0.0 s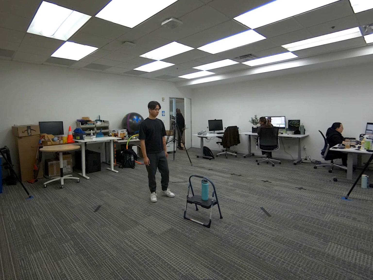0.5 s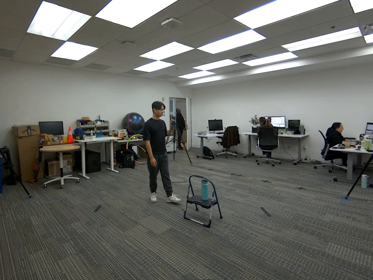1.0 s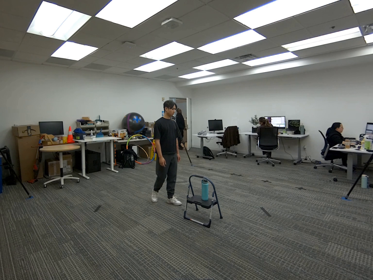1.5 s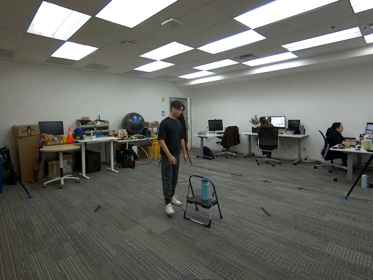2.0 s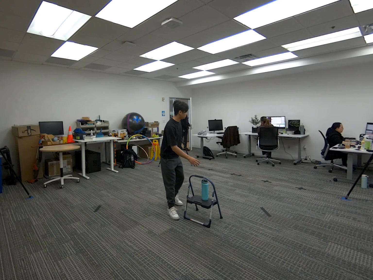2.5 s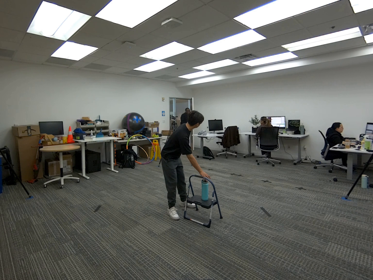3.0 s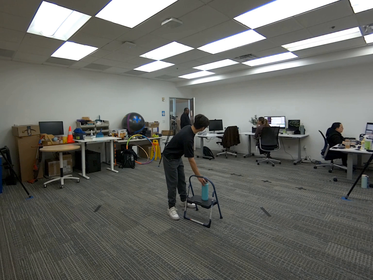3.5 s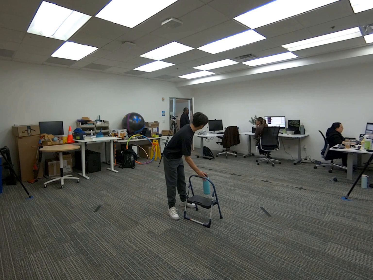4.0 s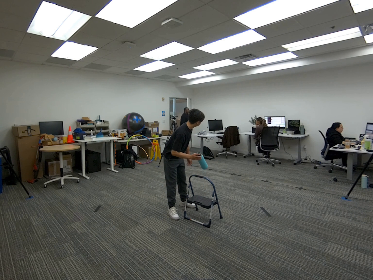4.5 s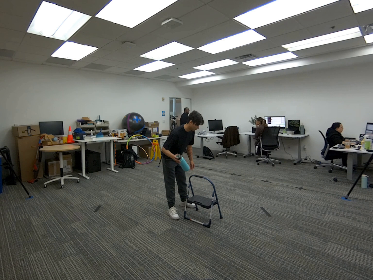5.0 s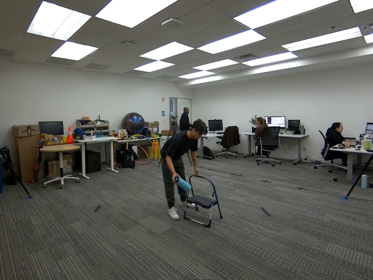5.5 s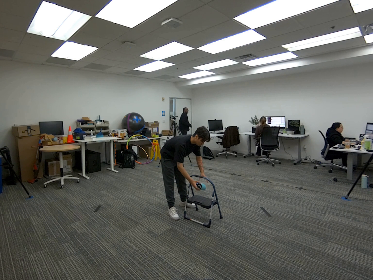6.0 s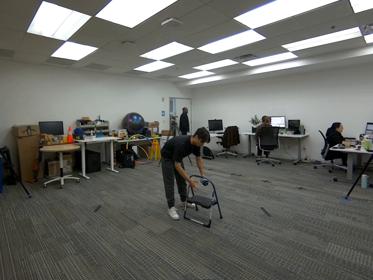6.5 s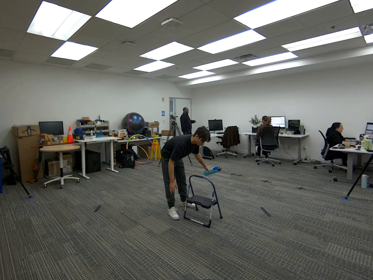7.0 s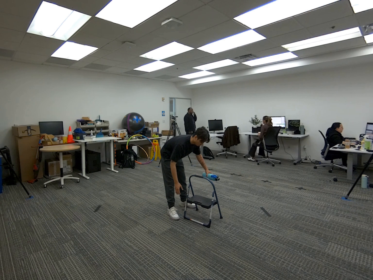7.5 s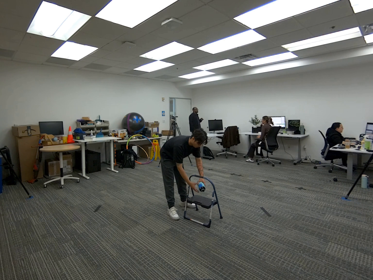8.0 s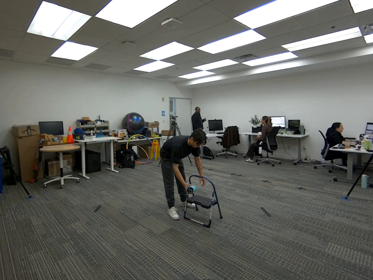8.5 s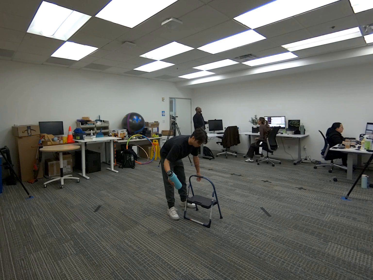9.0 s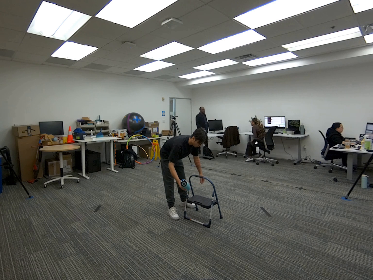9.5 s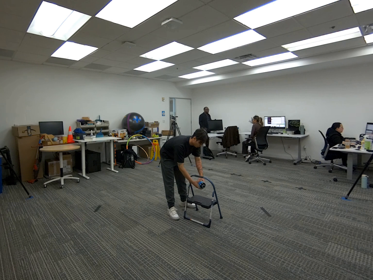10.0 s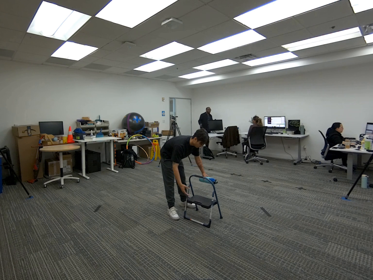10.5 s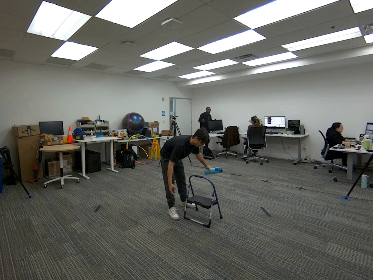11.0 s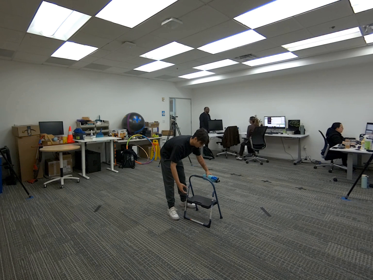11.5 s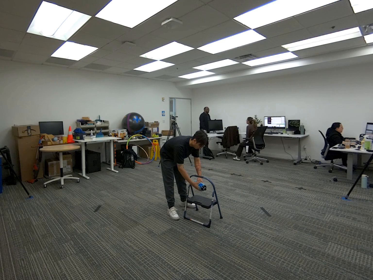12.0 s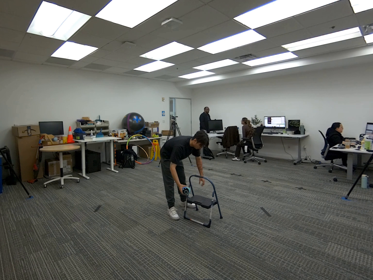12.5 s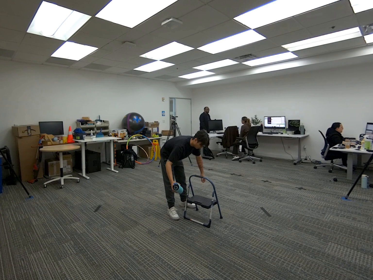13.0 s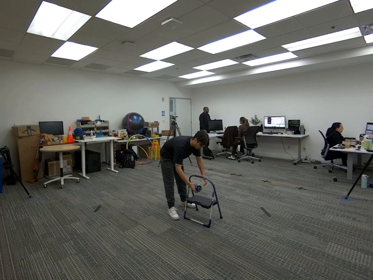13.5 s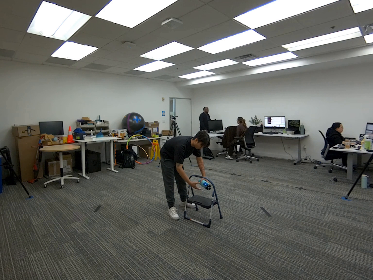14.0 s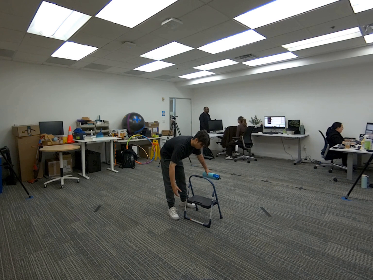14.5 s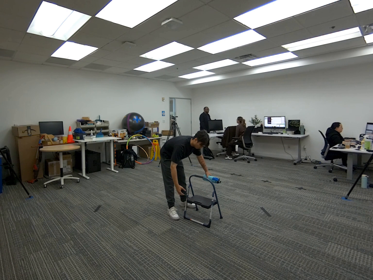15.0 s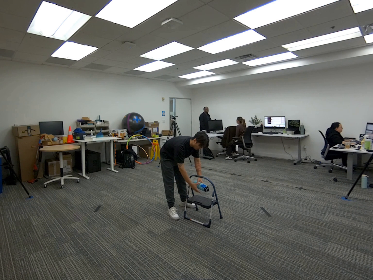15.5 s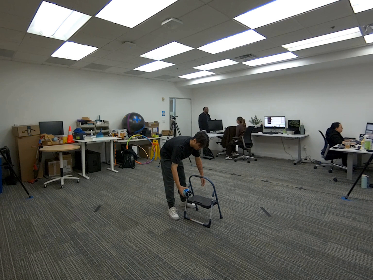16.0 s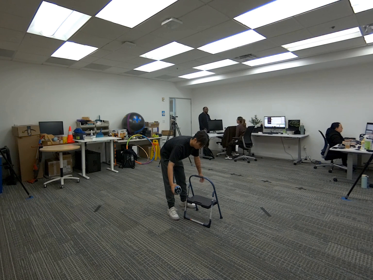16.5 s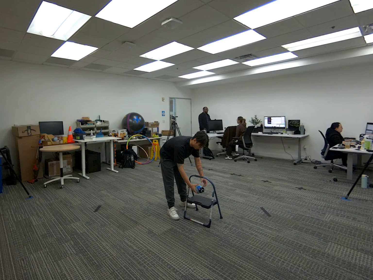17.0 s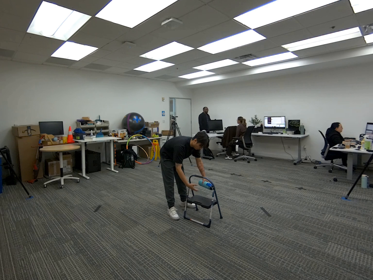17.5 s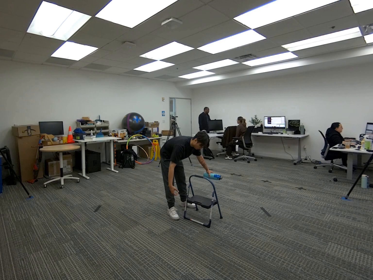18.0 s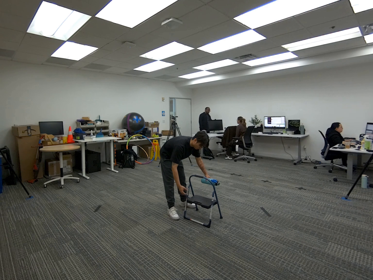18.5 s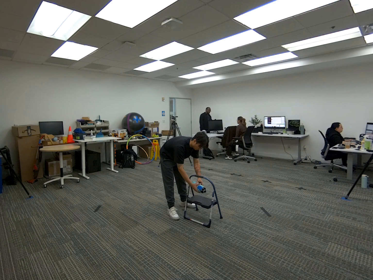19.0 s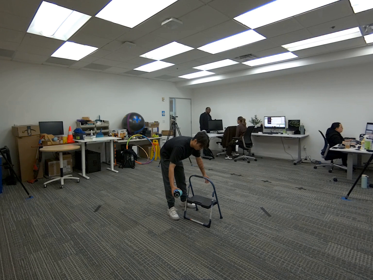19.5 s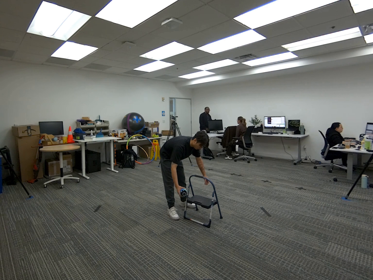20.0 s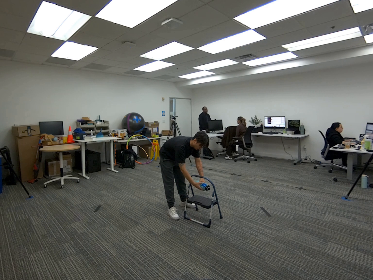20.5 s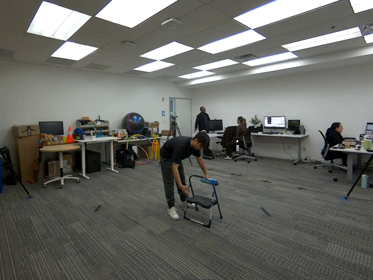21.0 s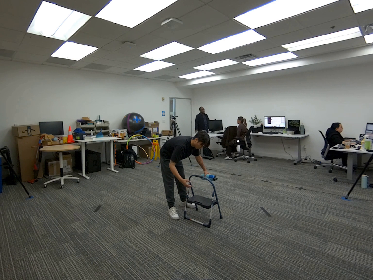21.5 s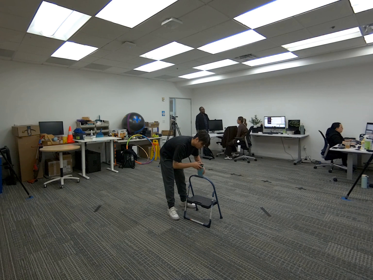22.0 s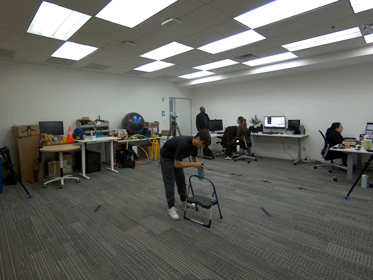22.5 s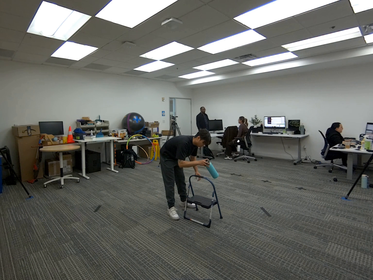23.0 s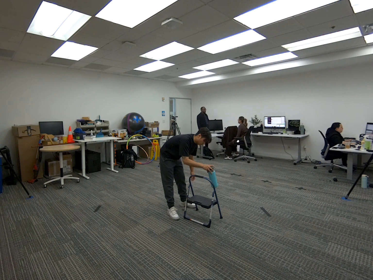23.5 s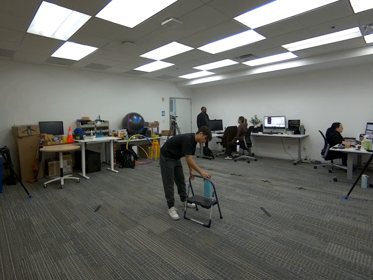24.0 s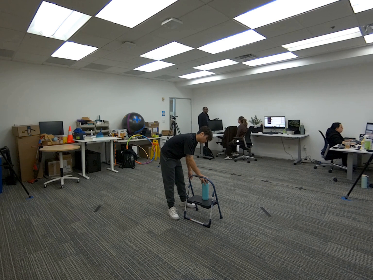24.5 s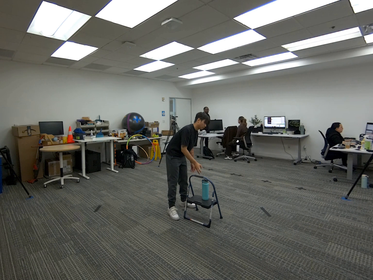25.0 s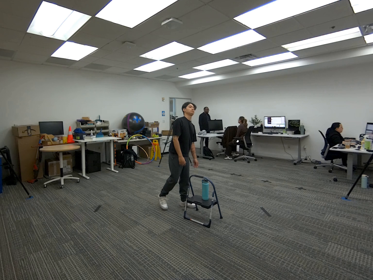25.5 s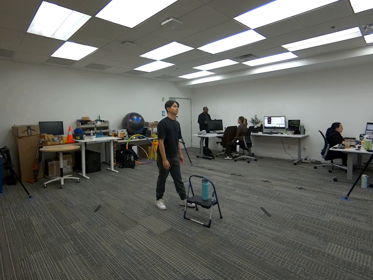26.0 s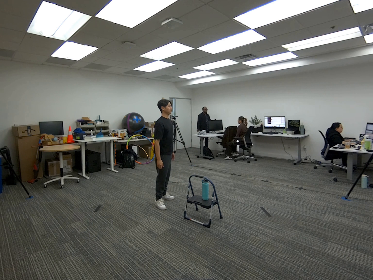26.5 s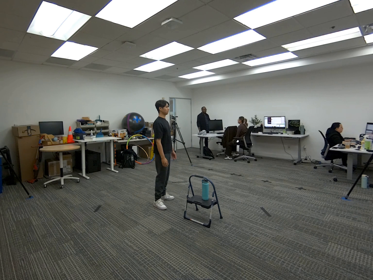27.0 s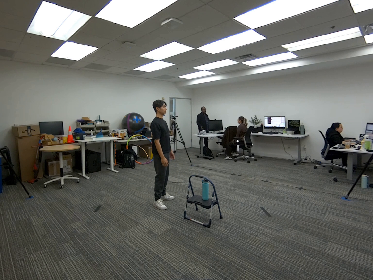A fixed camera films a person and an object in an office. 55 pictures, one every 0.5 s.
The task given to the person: Walk to the cyan water bottle on the step ladder. Pick it up with your right hand and pass it through the ladder to your left hand. Continue passing it back and forth a few times, then place the bottle back on the step ladder when finished.
